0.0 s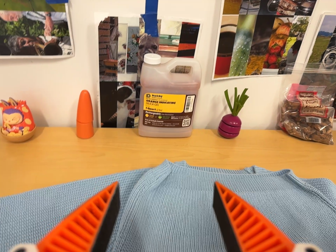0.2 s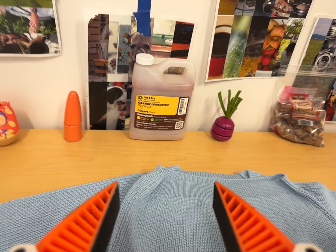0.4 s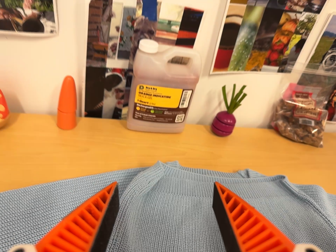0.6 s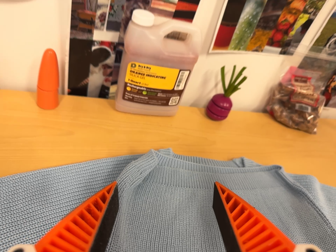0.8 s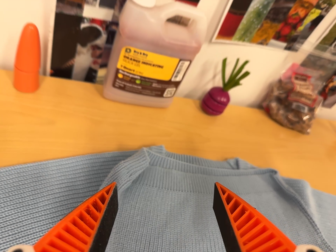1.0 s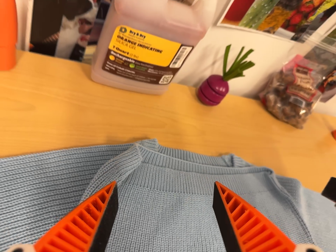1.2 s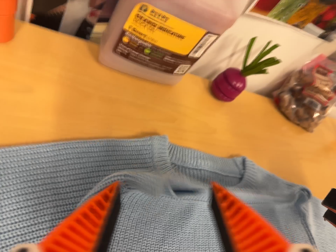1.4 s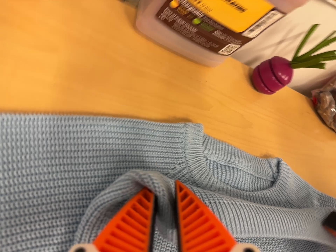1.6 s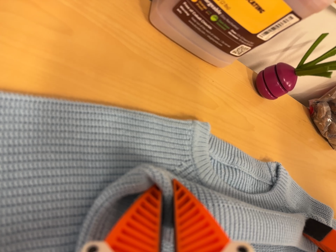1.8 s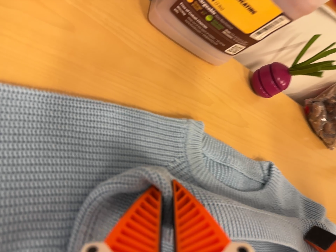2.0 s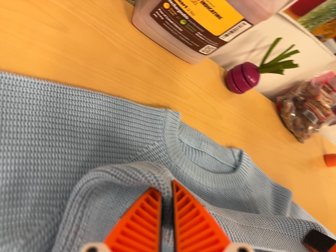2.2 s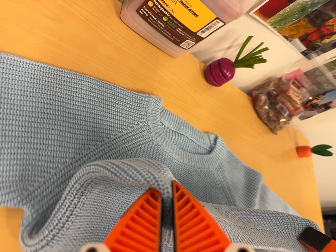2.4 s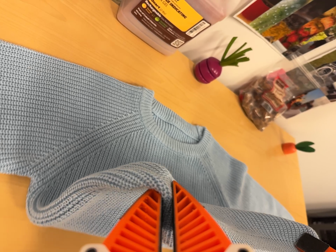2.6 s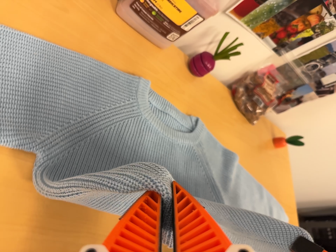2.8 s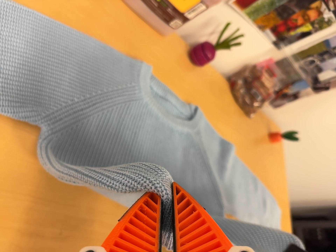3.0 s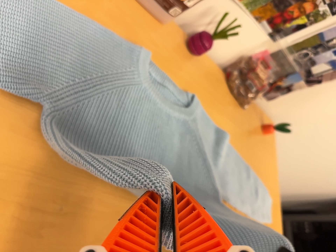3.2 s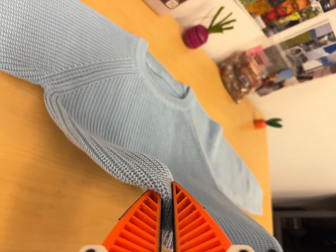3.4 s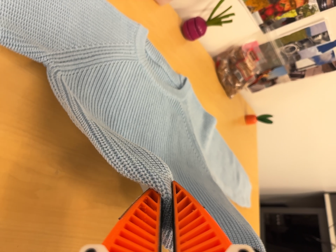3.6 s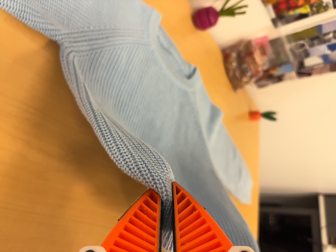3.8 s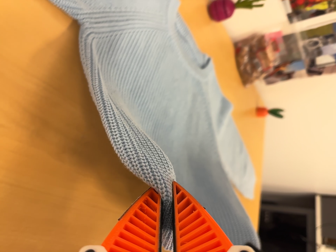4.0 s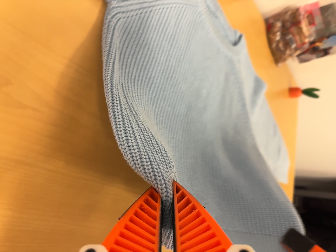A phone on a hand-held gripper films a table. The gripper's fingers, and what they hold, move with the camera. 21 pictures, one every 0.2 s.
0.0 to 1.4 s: The camera pans to its right by about 15 degrees. It travels forward, to its left and toward the top of its view, about 30 cm, so what stands in front looms larger. Its aim tips toward the bottom of its view by about 30 degrees. It rolls about its line of sight by about 25 degrees, and the scene rotates clockwise.
1.4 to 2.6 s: The camera travels backward and toward the bottom of its view, about 20 cm, so what stands in front gets smaller.
2.6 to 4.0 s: The camera travels to its left and toward the bottom of its view, about 14 cm, so close, fixed things drift to the right. Its aim tips toward the bottom of its view by about 10 degrees, and the scene shifts upward. It rolls about its line of sight by about 10 degrees, and the scene rotates clockwise.
The film runs backward here.
